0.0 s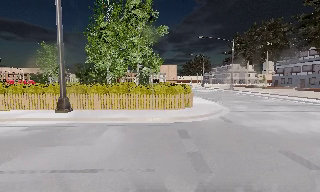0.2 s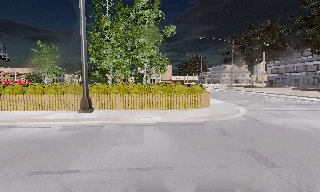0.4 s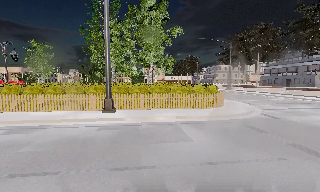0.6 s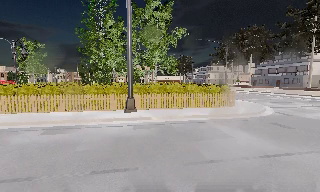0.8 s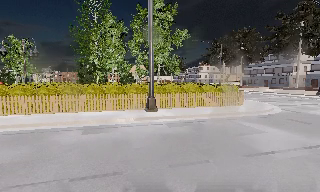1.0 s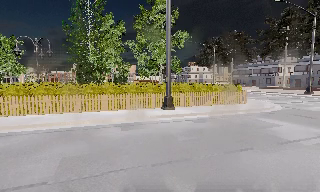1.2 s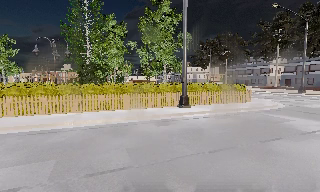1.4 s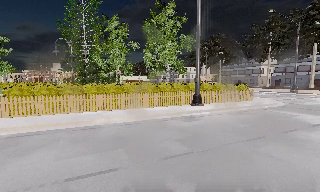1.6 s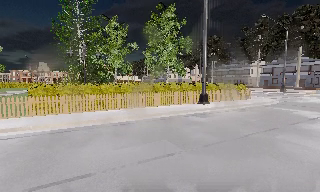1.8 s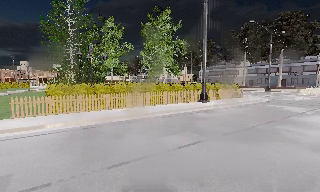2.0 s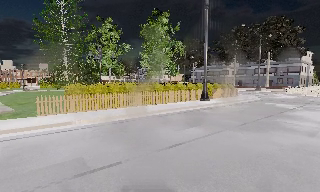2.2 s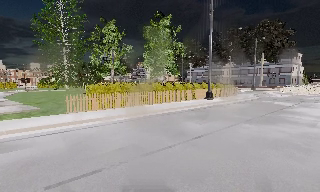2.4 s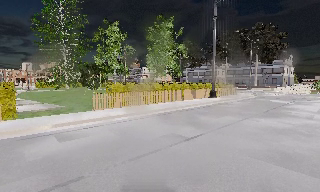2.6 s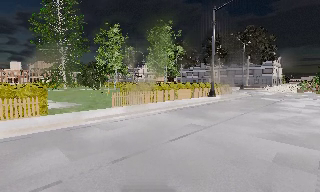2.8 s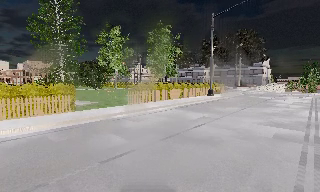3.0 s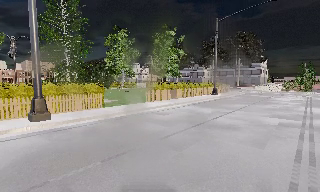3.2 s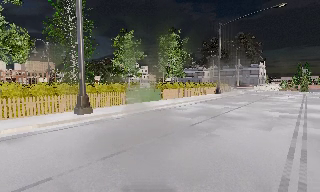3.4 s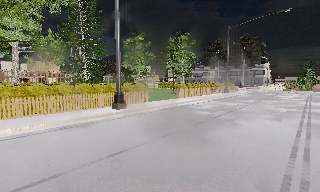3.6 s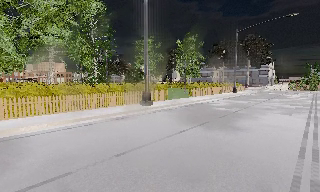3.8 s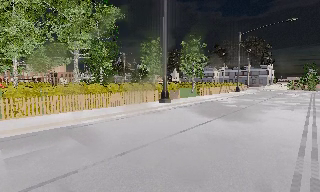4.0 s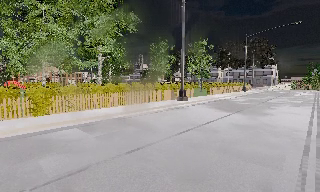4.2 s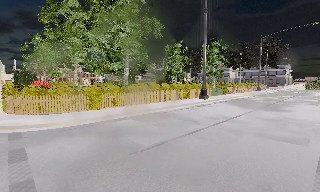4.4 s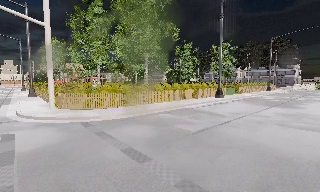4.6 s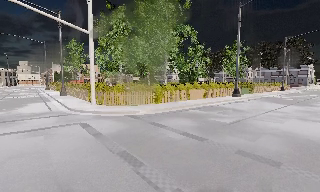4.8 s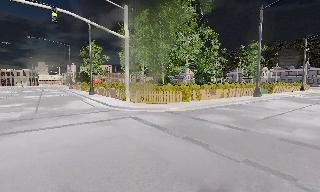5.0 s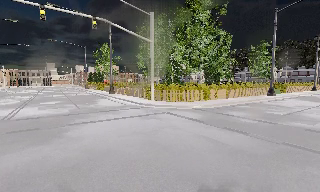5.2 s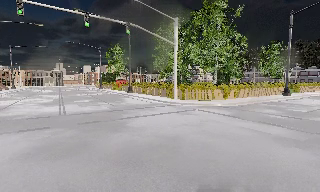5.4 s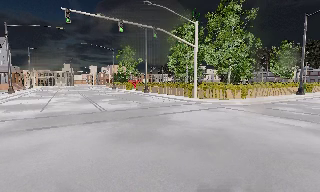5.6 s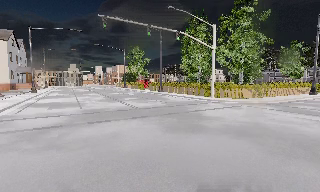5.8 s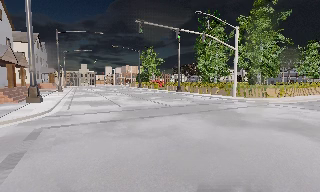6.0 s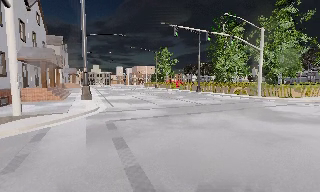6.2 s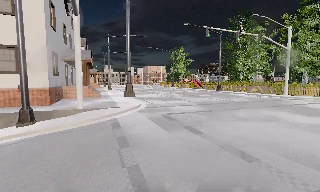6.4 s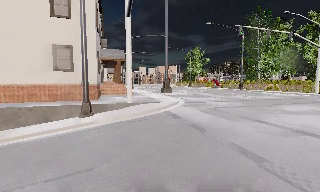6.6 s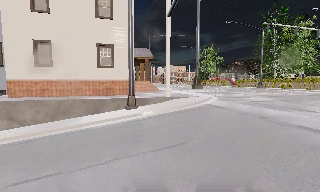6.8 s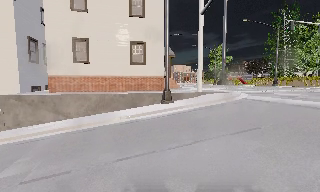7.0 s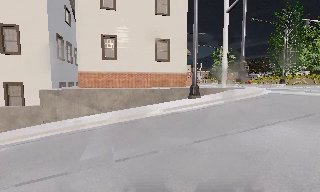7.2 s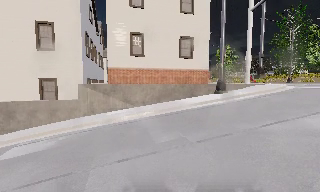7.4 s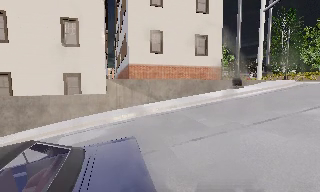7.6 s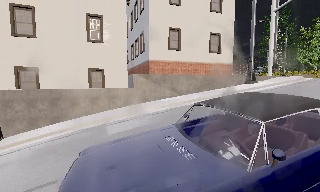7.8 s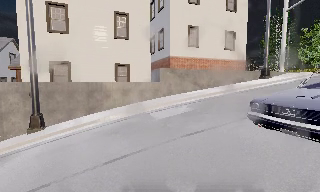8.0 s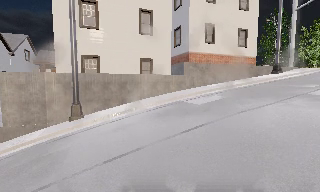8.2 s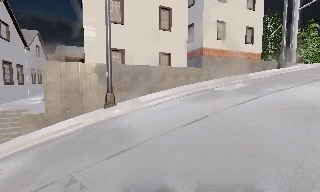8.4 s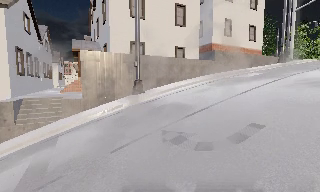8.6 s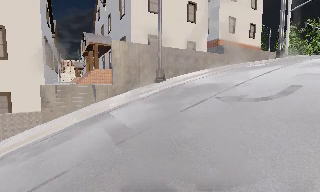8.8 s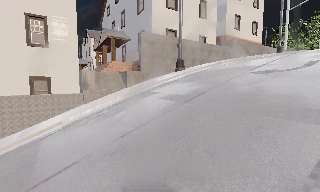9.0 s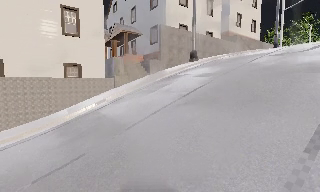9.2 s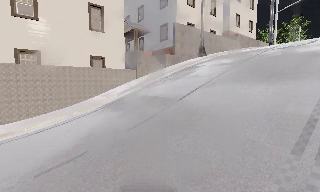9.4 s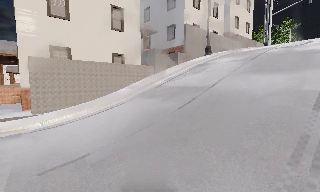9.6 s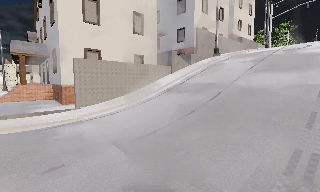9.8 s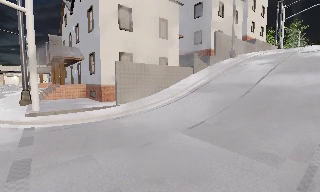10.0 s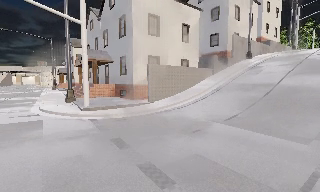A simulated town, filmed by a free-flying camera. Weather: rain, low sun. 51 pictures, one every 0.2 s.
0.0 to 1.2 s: The camera pans to its right, which is clockwise from overhead, by about 20 degrees. It travels to its left, about 11 m, so close, fixed things drift to the right.
1.2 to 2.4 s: The camera pans to its right, which is clockwise from overhead, by about 20 degrees. It travels to its left and backward, about 10 m, so close, fixed things drift to the right.
2.4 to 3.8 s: The camera travels backward and to its left, about 14 m, so what stands in front gets smaller.
3.8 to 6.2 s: The scene slides to the right, as the camera pans about 25 degrees to its left. It travels to its left and backward, about 25 m, so close, fixed things drift to the right.
6.2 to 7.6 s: The camera travels to its left, about 15 m, so close, fixed things drift to the right.
7.6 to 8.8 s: The camera pans to its right, which is clockwise from overhead, by about 10 degrees. It travels to its left and backward, about 14 m, so close, fixed things drift to the right.
8.8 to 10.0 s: The camera travels to its left and backward, about 13 m, so close, fixed things drift to the right.
The film runs backward here.
